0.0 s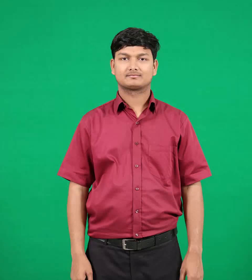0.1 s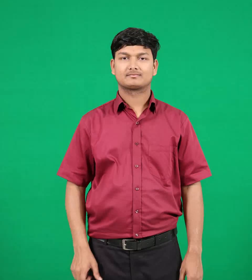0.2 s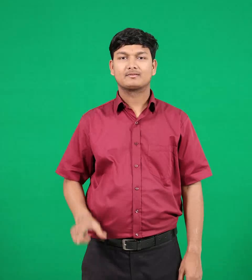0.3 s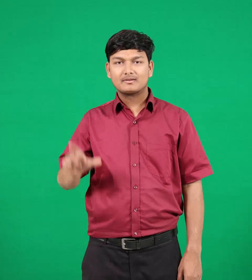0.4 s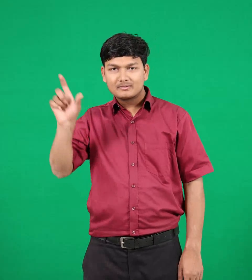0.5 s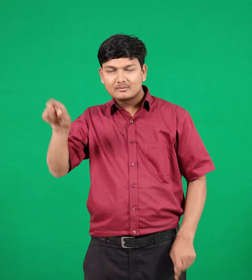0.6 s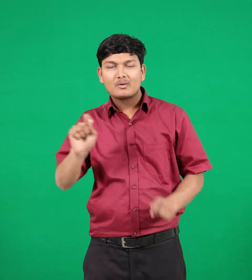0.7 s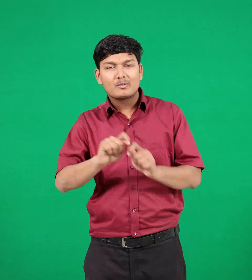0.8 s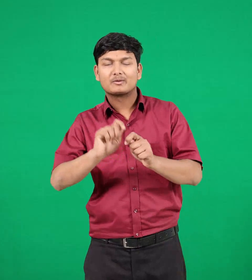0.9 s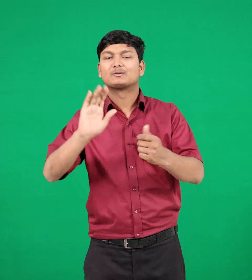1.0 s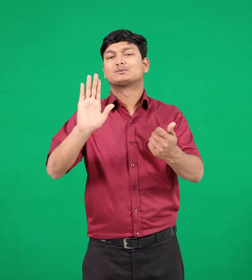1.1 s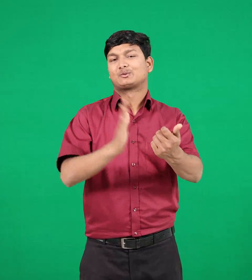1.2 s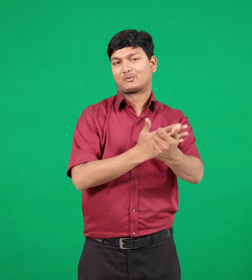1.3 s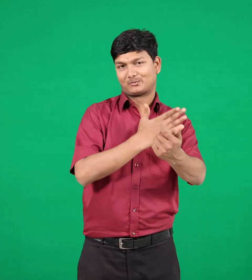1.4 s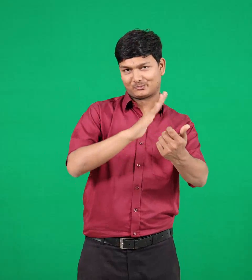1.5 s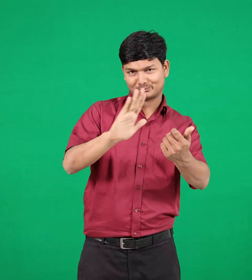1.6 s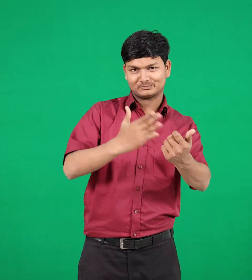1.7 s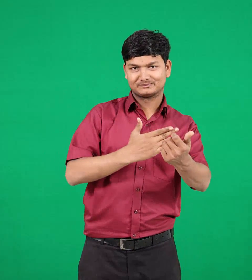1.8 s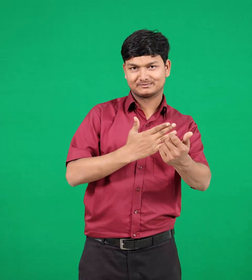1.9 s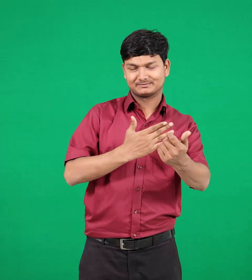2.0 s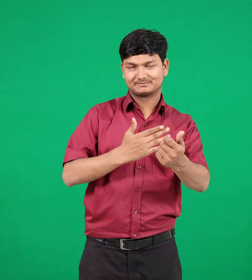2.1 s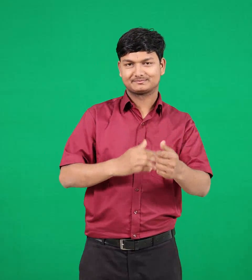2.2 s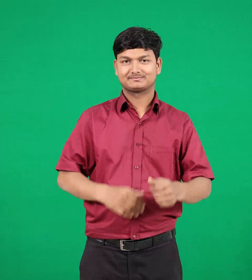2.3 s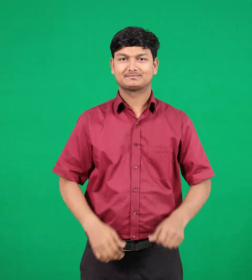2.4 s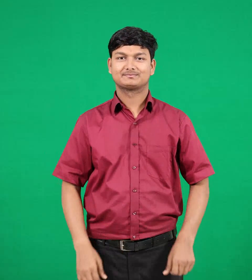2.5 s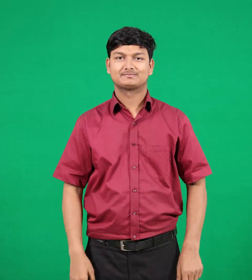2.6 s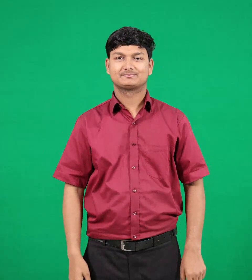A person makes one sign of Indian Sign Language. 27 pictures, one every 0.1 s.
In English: singer
